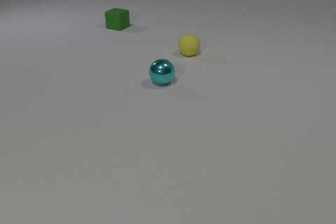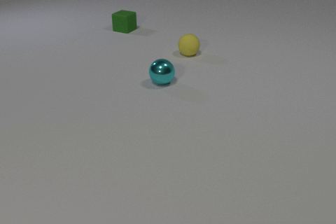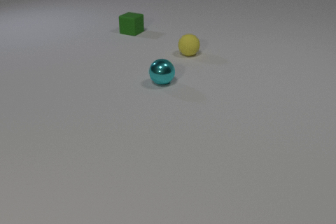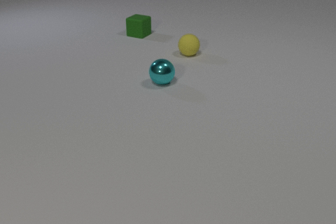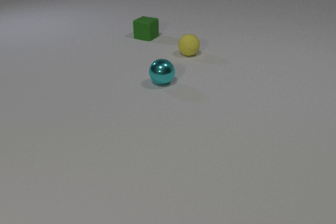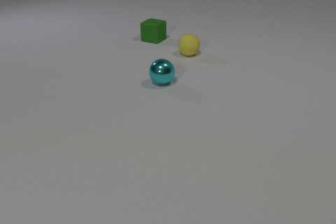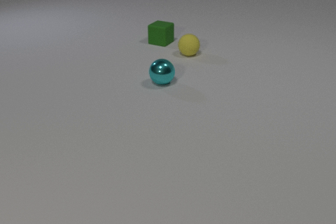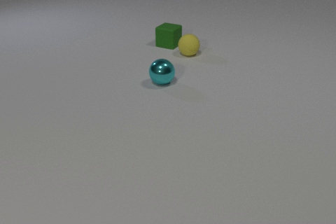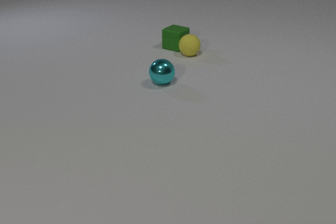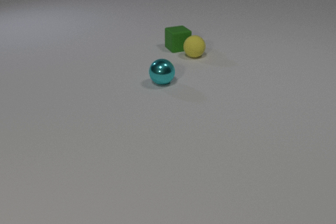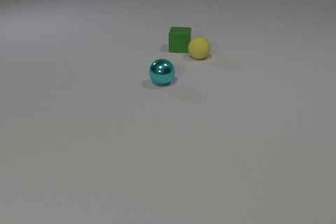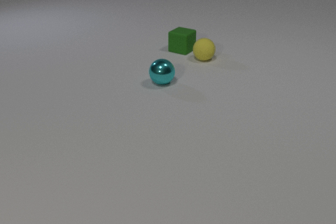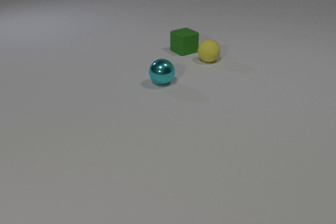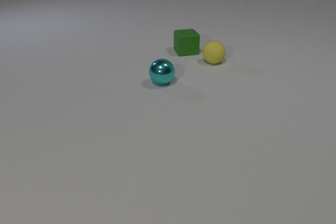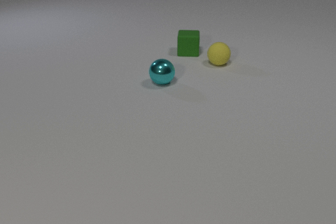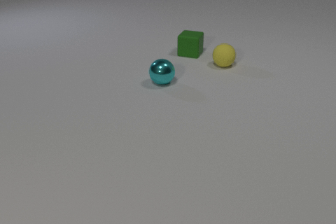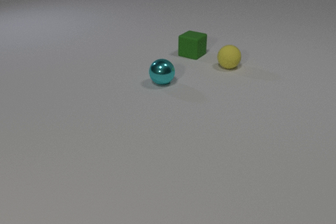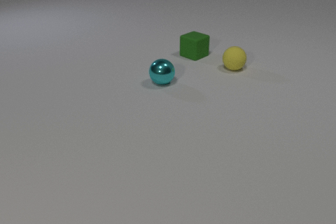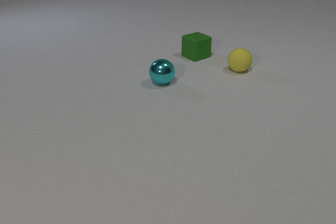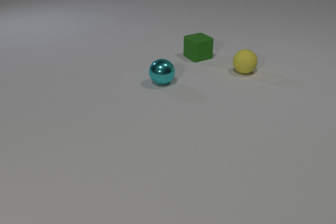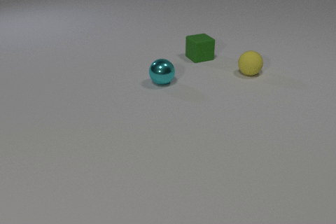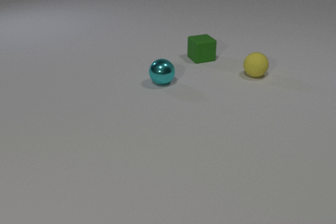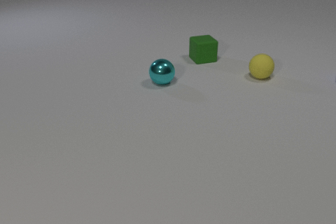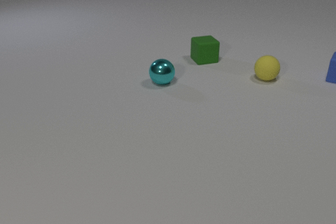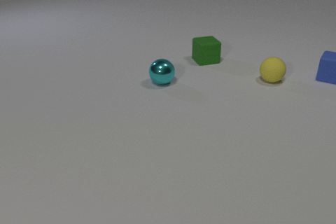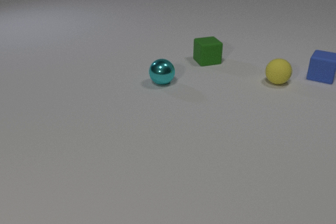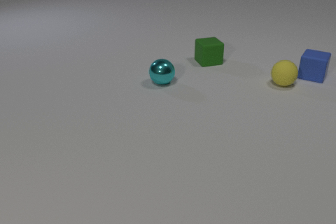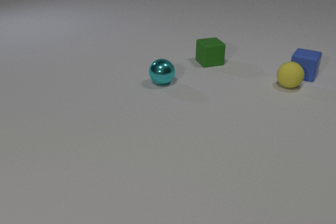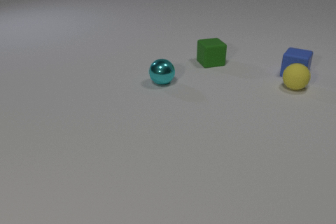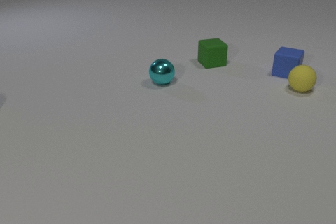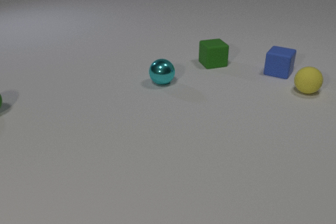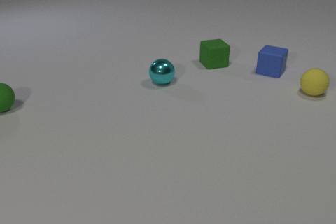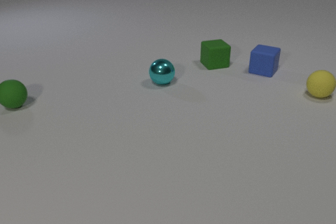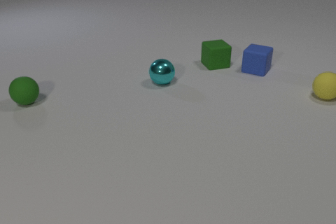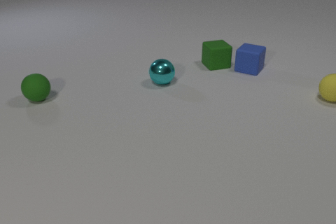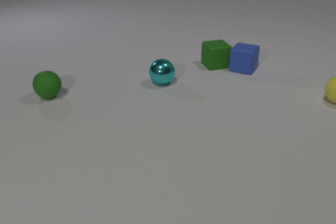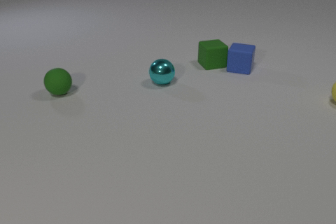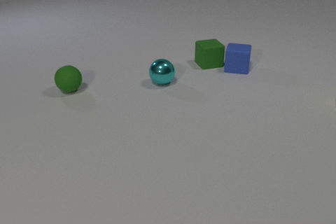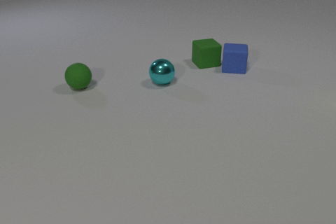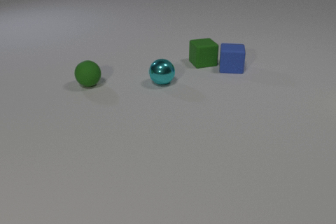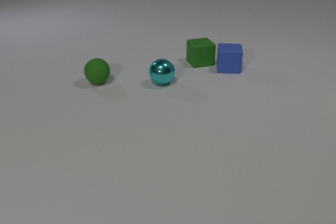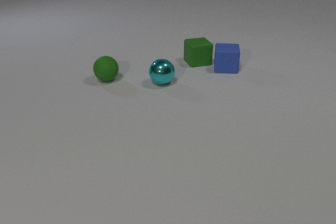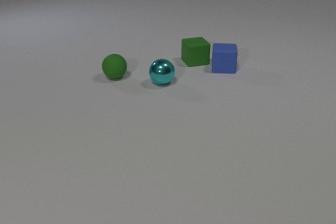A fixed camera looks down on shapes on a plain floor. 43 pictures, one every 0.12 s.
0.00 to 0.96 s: The green rubber cube slides toward the camera and to the right. The green rubber cube and the yellow rubber sphere collide.
0.96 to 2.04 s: The green rubber cube slides toward the camera and to the right, spins clockwise seen from above by about 195 degrees, its near face sliding to the left. The yellow rubber sphere rolls to the right and toward the camera.
2.04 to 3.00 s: The green rubber cube slides toward the camera and to the right, spins clockwise seen from above by about 30 degrees, its near face sliding to the left. The yellow rubber sphere rolls to the right and toward the camera. The blue rubber cube comes in at the right edge, slides to the left.
3.00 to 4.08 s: The green rubber cube slides toward the camera and to the right. The yellow rubber sphere rolls to the right and toward the camera. The blue rubber cube slides to the left. The green rubber sphere comes in at the left edge, rolls to the right.
4.08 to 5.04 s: The green rubber cube slides to the left. The yellow rubber sphere rolls to the right, leaves at the right edge. The blue rubber cube slides to the left, spins so that its near face slides to the right, counterclockwise seen from above. The green rubber sphere rolls to the right and away from the camera. The green rubber cube and the blue rubber cube collide.
What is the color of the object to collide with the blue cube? green.
How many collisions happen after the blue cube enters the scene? 1.
How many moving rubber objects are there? 4.
